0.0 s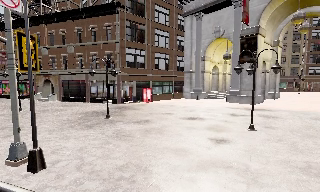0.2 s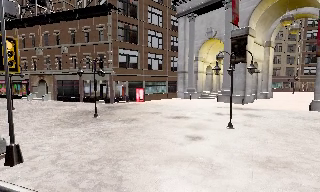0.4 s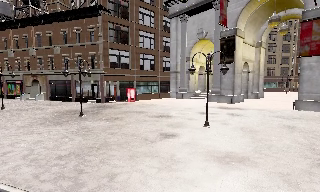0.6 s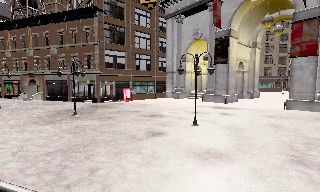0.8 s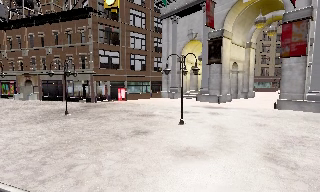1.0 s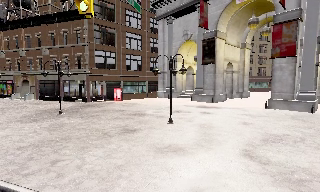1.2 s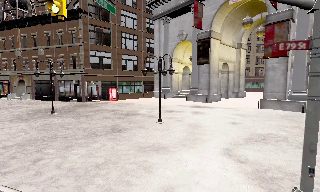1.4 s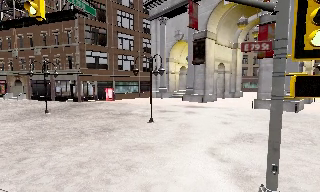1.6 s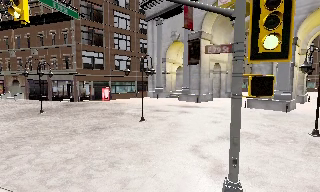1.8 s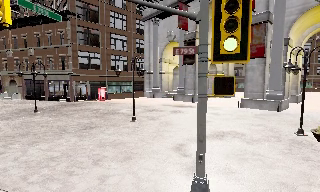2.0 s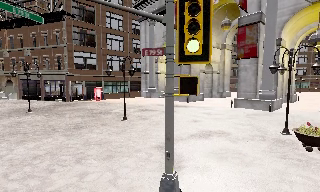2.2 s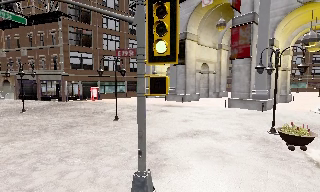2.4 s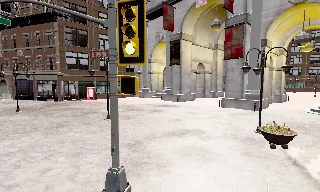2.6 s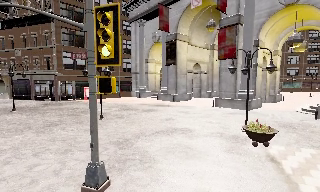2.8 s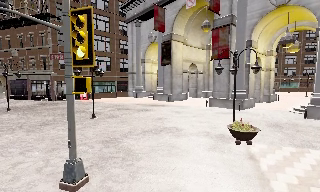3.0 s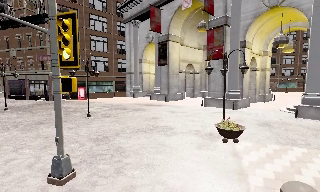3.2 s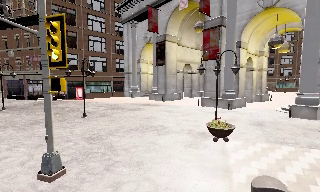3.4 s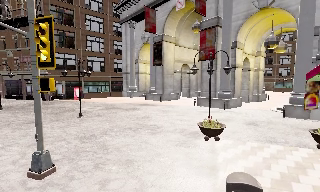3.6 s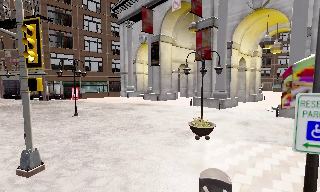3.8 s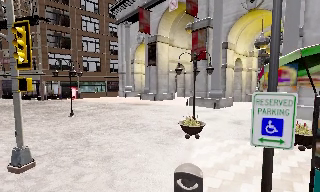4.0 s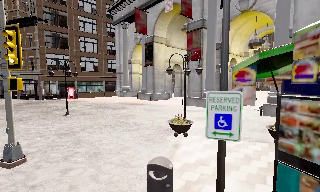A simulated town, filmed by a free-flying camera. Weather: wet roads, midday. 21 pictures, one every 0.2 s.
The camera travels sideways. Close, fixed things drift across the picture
to the left.
0.0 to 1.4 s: The camera travels to its right, about 6 m, so close, fixed things drift to the left. It loses speed.
1.4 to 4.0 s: The camera travels to its right, about 8 m, so close, fixed things drift to the left.
The film runs backward here.
